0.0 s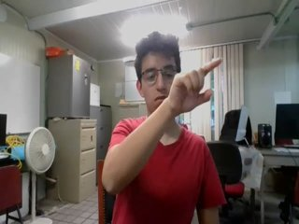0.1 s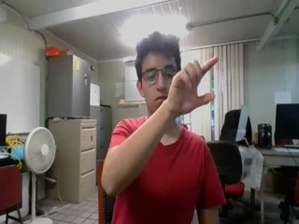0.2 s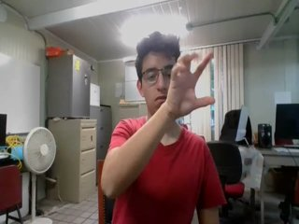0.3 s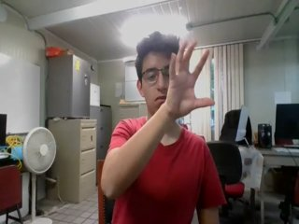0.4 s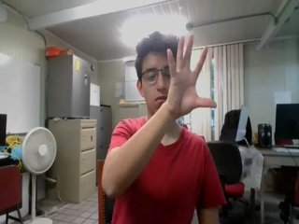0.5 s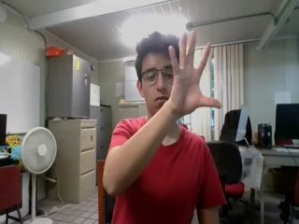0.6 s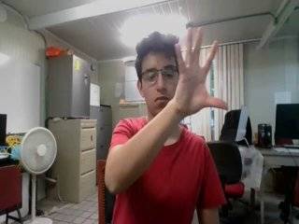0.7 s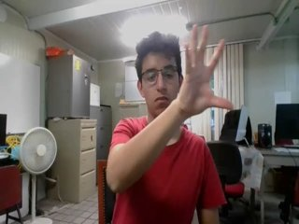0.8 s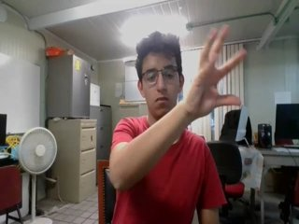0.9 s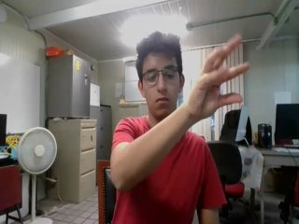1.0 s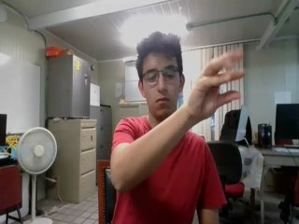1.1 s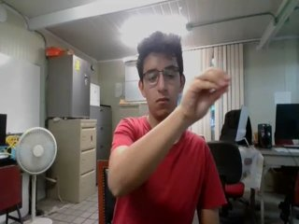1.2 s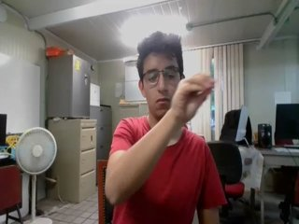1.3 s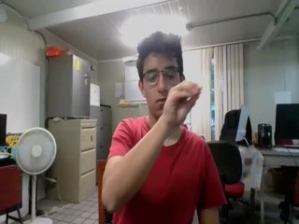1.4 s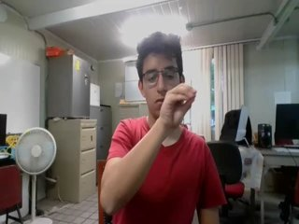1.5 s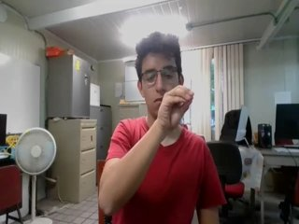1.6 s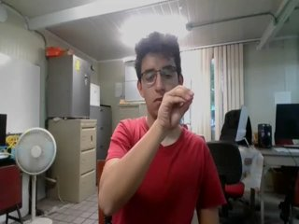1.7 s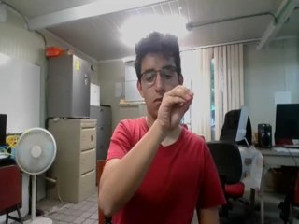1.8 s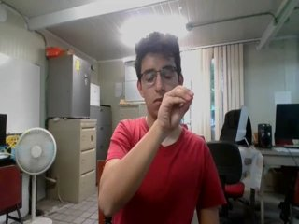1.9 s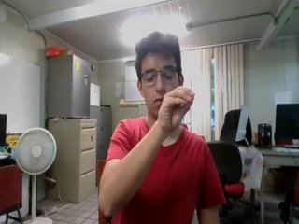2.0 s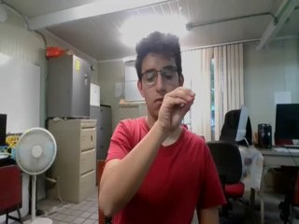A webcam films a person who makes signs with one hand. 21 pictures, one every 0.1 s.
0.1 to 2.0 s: Zoom out.
